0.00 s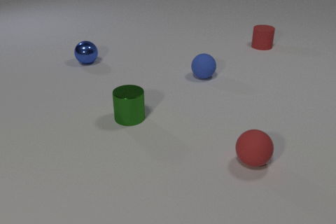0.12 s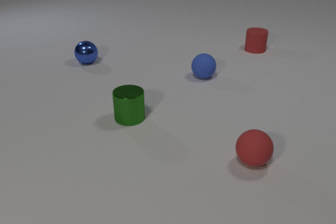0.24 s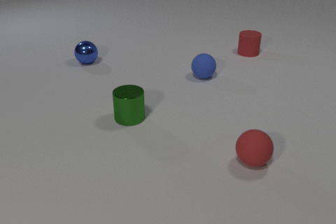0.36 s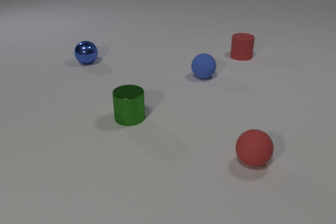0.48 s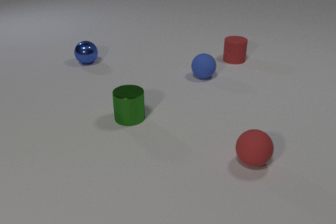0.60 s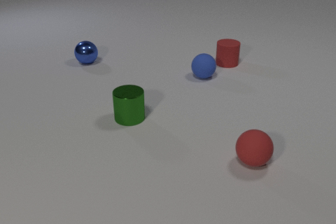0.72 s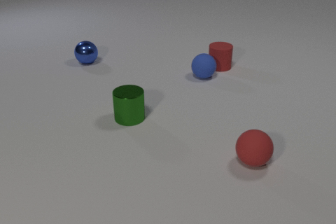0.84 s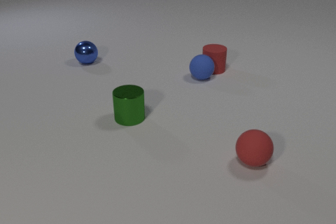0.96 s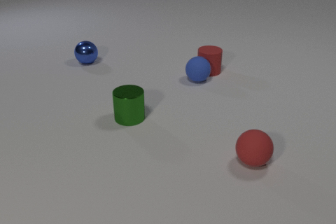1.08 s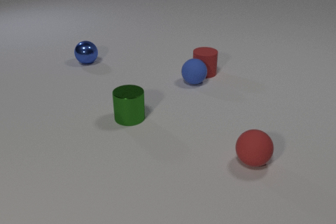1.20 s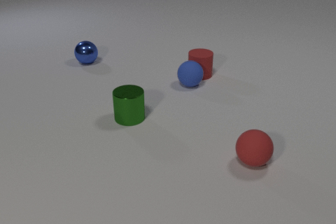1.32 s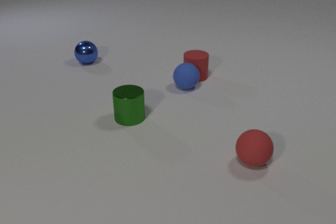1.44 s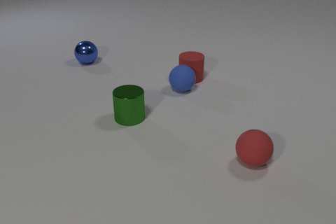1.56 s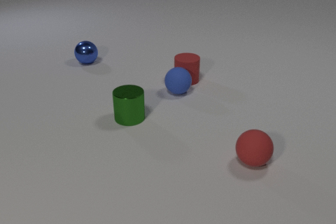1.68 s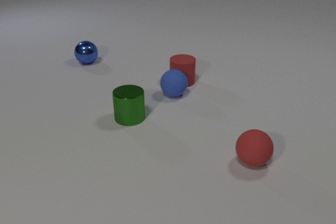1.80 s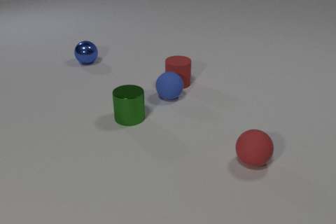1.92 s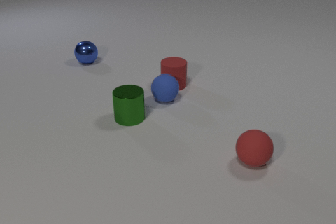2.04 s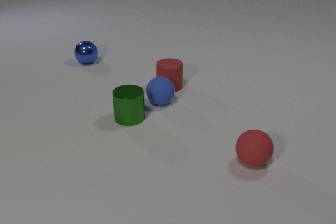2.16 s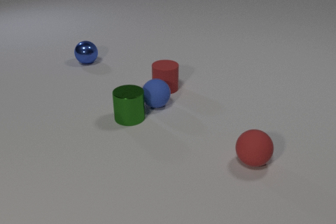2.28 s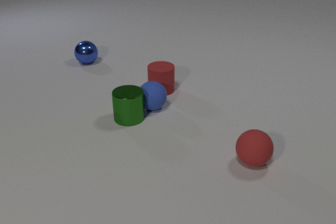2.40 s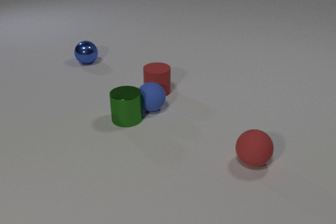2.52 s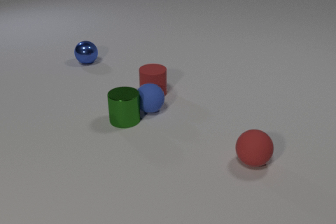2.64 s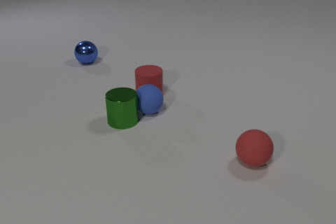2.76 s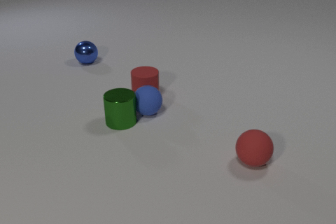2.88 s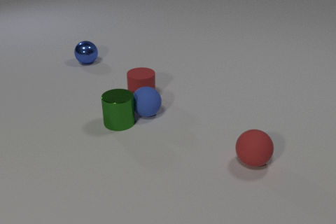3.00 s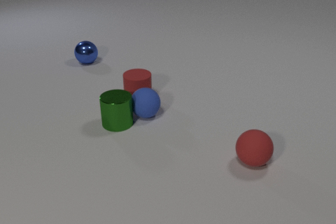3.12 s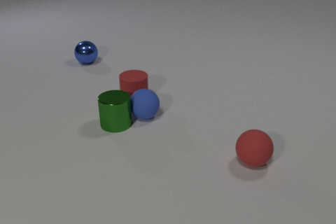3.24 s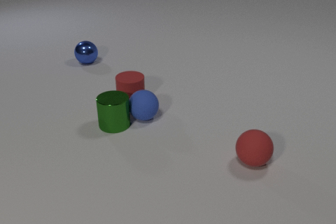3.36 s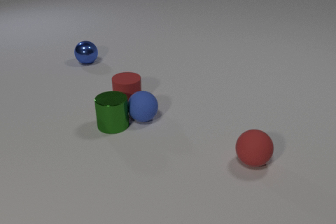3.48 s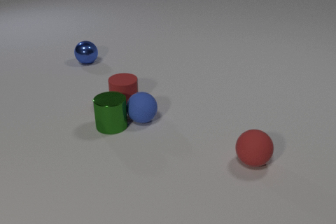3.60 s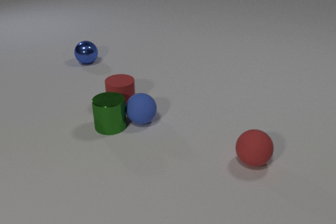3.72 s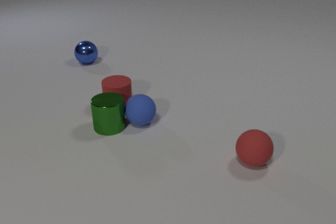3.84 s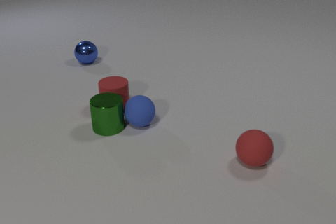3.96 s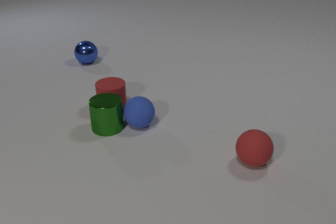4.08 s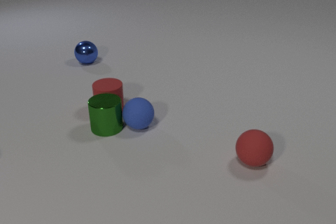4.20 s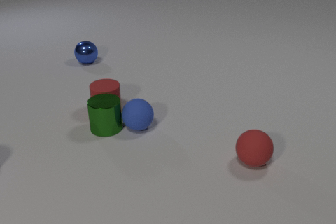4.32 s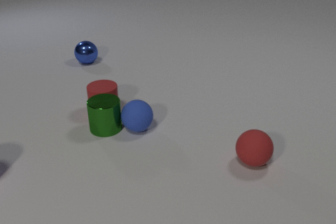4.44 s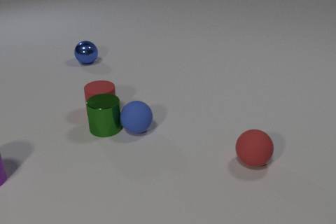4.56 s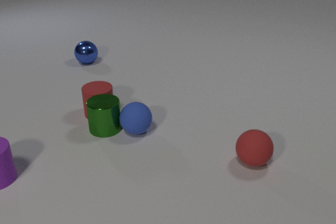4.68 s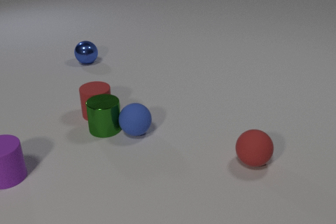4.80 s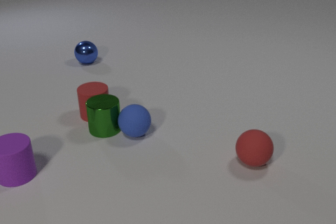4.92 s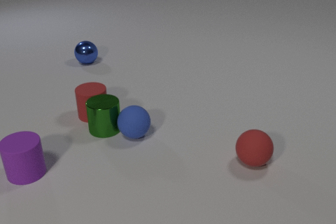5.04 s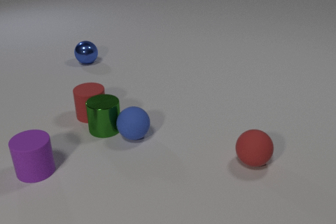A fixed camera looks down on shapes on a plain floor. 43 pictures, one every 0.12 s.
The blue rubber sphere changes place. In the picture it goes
toward the camera.
0.00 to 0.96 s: The red rubber cylinder slides toward the camera and to the left. The blue rubber sphere rolls toward the camera and to the left. The red rubber cylinder and the blue rubber sphere collide.
0.96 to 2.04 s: The red rubber cylinder slides to the left and toward the camera. The blue rubber sphere rolls toward the camera and to the left.
2.04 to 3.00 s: The red rubber cylinder slides to the left and toward the camera. The blue rubber sphere rolls toward the camera and to the left. The green metal cylinder slides to the left and toward the camera. The blue rubber sphere and the green metal cylinder collide.
3.00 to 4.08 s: The red rubber cylinder slides to the left and toward the camera. The blue rubber sphere rolls toward the camera. The green metal cylinder slides to the left and toward the camera.
4.08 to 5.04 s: The red rubber cylinder slides to the left and toward the camera. The blue rubber sphere rolls toward the camera. The purple rubber cylinder comes in at the left edge, slides to the right. The red rubber cylinder and the green metal cylinder collide.
How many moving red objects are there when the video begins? 1.
Are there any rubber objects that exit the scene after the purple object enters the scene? no.
What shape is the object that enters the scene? cylinder.
